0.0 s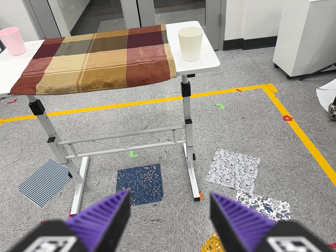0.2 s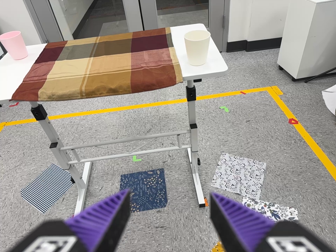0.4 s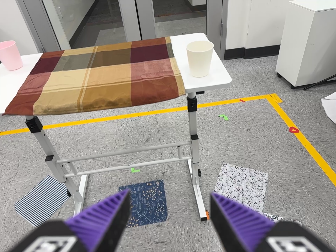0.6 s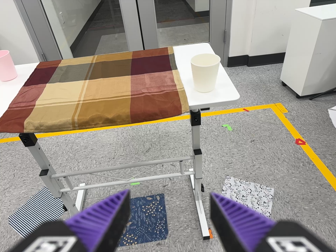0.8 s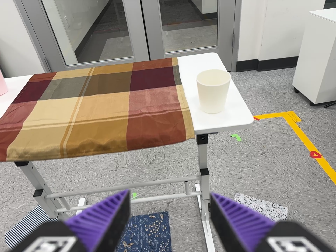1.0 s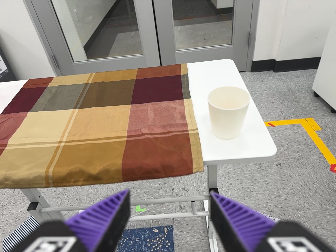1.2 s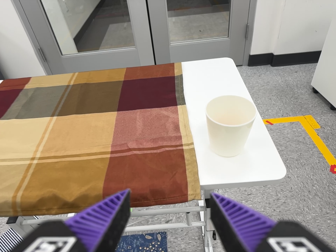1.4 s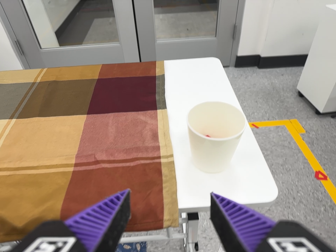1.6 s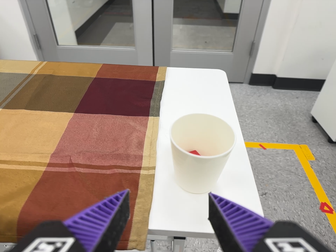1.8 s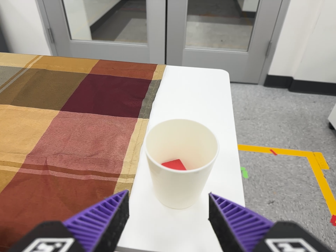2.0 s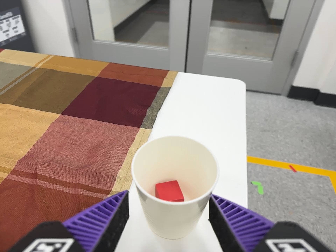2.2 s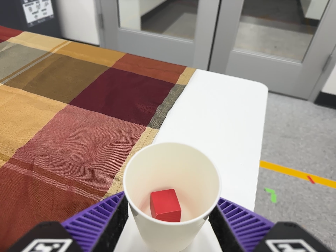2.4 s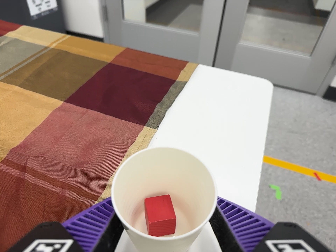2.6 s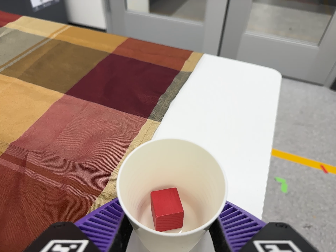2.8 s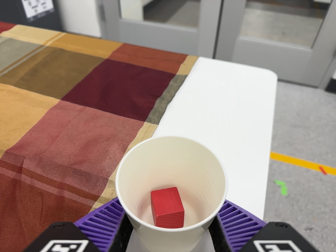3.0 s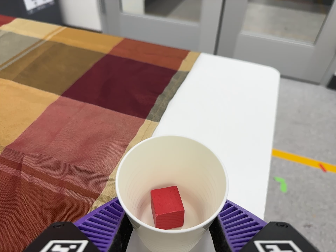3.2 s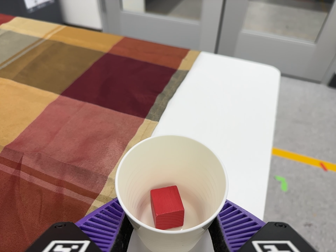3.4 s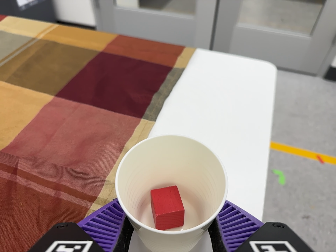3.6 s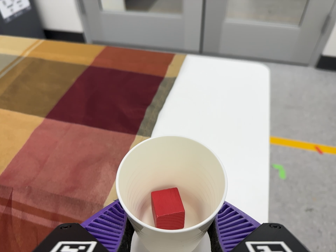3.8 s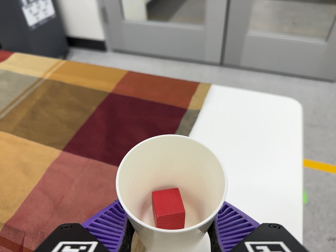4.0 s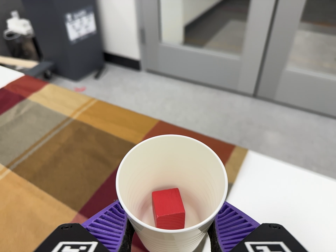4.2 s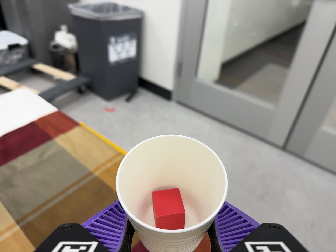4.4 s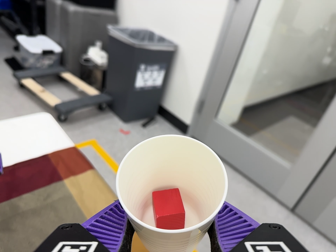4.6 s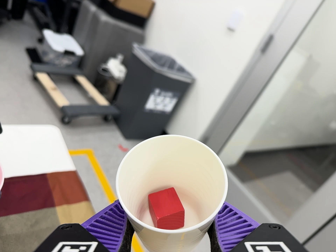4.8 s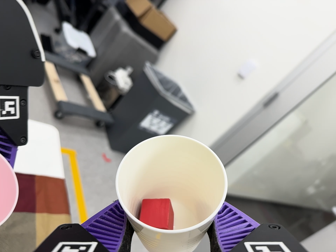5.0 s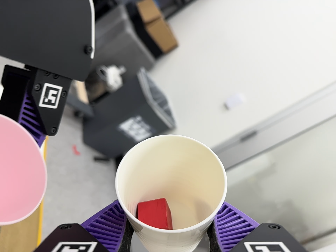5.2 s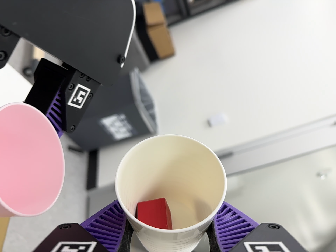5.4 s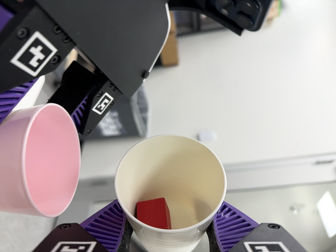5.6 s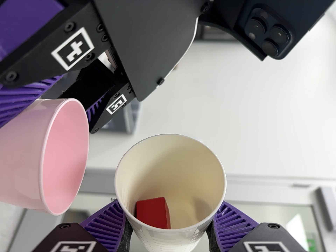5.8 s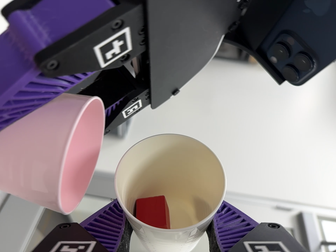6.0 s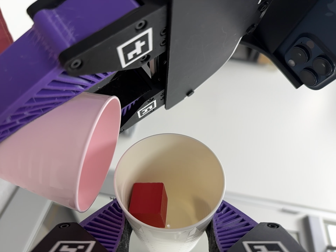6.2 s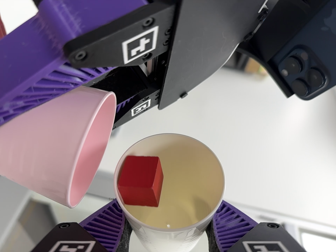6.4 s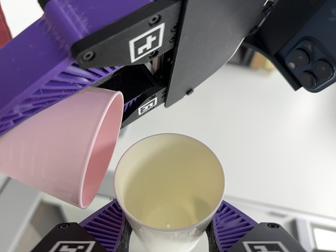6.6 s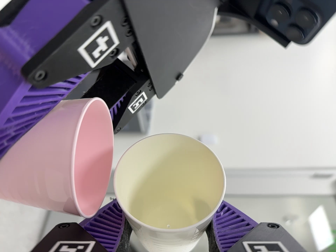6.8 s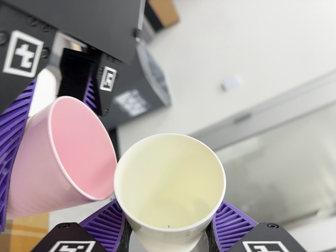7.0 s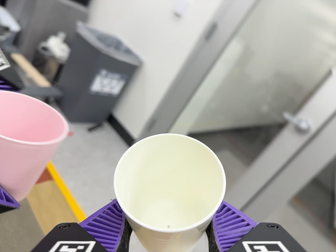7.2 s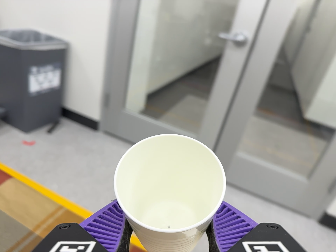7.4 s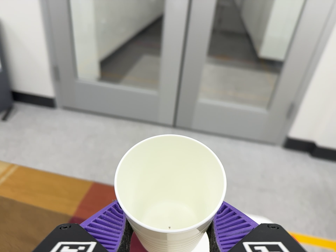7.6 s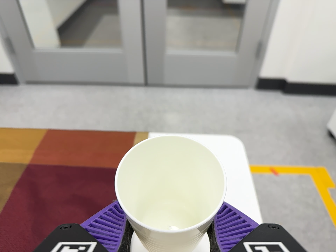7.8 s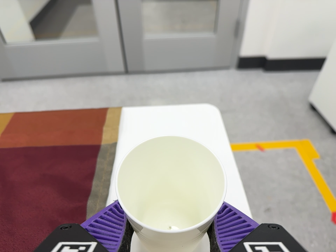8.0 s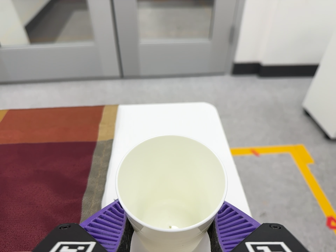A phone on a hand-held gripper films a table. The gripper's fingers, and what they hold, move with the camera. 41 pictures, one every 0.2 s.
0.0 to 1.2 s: The camera travels forward and toward the top of its view, about 40 cm, so what stands in front looms larger.
1.2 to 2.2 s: The camera pans to its left by about 10 degrees. It travels forward and to its right, about 24 cm, so what stands in front looms larger. It rolls about its line of sight by about 20 degrees, and the scene rotates clockwise.
2.2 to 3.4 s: The camera shifts only a little, or ends up much as it began.
3.4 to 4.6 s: The camera pans to its left by about 15 degrees. It travels toward the top of its view, about 38 cm, so close, fixed things drift downward. Its aim tips toward the top of its view by about 20 degrees, and the scene shifts downward. It rolls about its line of sight by about 40 degrees, and the scene rotates clockwise.
4.6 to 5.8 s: The camera pans to its right by about 20 degrees. It travels to its left, about 18 cm. Its aim tips toward the top of its view by about 10 degrees, and the scene shifts downward. It rolls about its line of sight by about 70 degrees, and the scene rotates clockwise.
5.8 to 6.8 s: The camera pans to its left by about 15 degrees. It travels to its right, about 5 cm. Its aim tips toward the bottom of its view by about 10 degrees, and the scene shifts upward. It rolls about its line of sight by about 35 degrees, and the scene rotates counterclockwise.
6.8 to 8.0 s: The camera pans to its right by about 20 degrees. It travels toward the bottom of its view and to its right, about 32 cm, so close, fixed things drift upward. Its aim tips toward the bottom of its view by about 35 degrees, and the scene shifts upward. It rolls about its line of sight by about 85 degrees, and the scene rotates counterclockwise.
The film runs forward here.
